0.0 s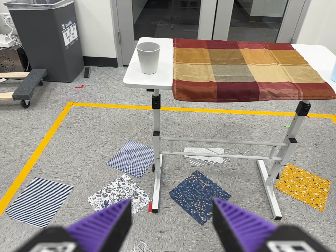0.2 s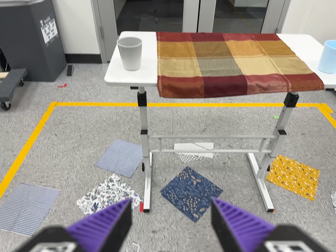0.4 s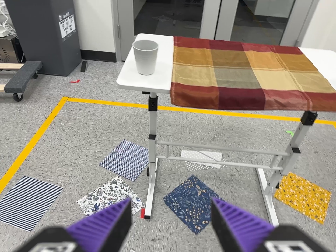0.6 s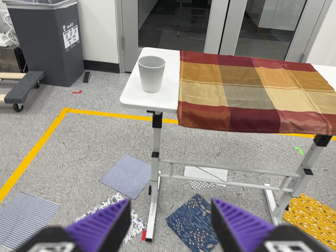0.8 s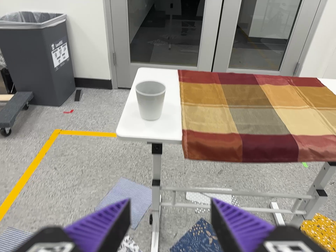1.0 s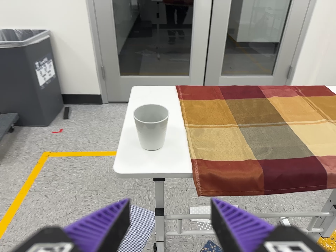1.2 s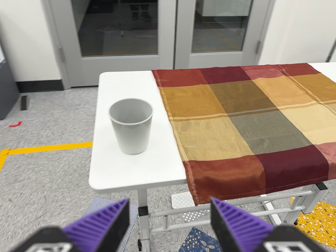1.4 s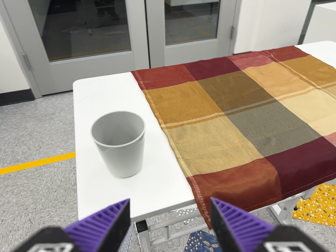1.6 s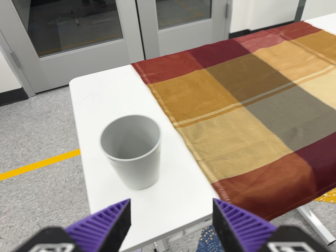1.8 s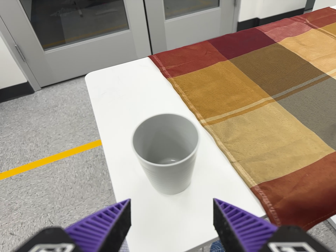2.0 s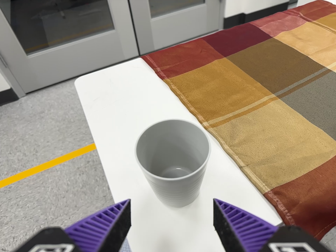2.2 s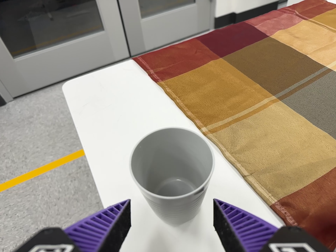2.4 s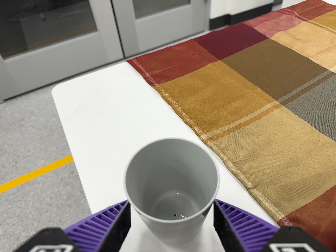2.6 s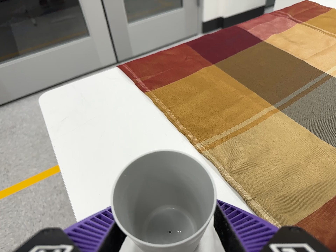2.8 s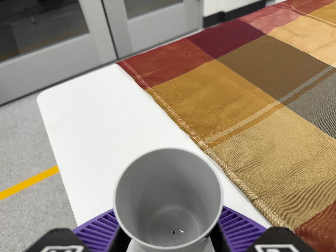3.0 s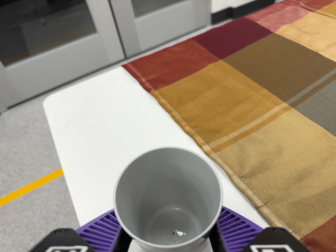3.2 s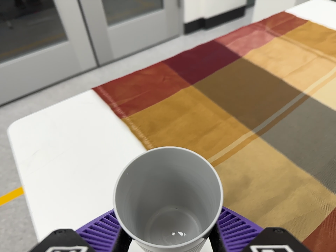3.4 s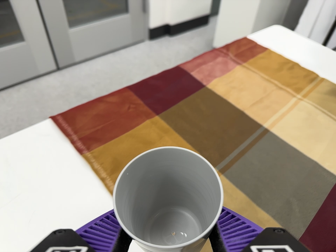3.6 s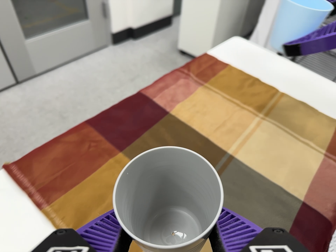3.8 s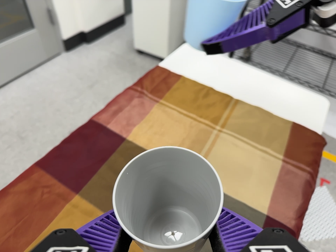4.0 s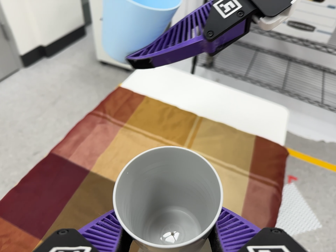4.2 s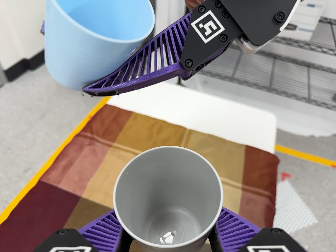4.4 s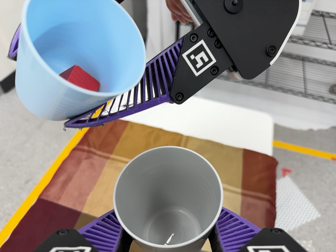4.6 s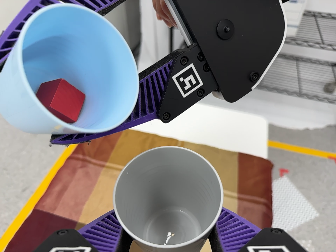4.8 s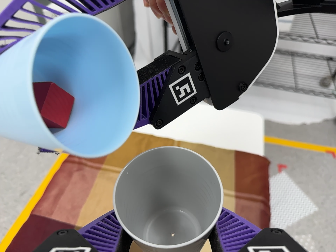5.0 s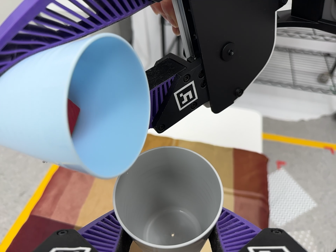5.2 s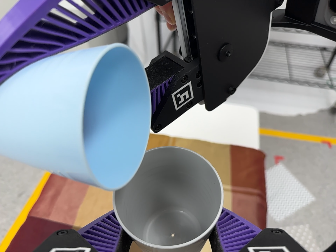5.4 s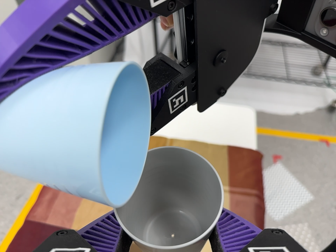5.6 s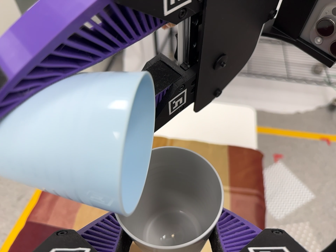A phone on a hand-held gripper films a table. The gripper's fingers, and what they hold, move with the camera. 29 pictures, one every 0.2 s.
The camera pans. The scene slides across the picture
to the left.
The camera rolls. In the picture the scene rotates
counterclockwise.
0.0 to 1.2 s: The camera pans to its right by about 10 degrees. It travels forward and toward the top of its view, about 40 cm, so what stands in front looms larger.
1.2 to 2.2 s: The camera travels forward, to its left and toward the top of its view, about 22 cm, so what stands in front looms larger. It rolls about its line of sight by about 15 degrees, and the scene rotates counterclockwise.
2.2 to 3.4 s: The scene slides to the left, as the camera pans about 15 degrees to its right. It travels toward the top of its view and forward, about 12 cm, so close, fixed things drift downward.
3.4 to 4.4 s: The camera swings to its right by about 20 degrees, and the scene slides to the left. It travels toward the top of its view, about 22 cm, so close, fixed things drift downward. It rolls about its line of sight by about 25 degrees, and the scene rotates counterclockwise.
4.4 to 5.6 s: The camera shifts only a little, or ends up much as it began.
The film runs forward here.
